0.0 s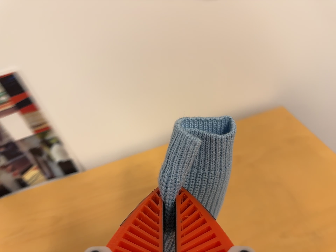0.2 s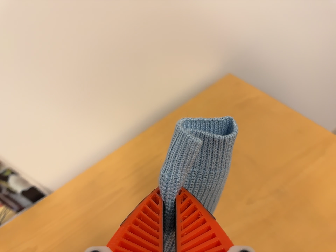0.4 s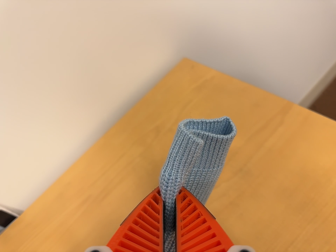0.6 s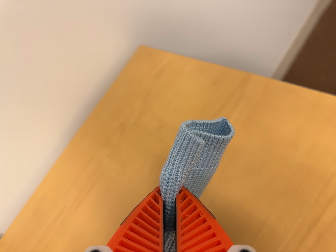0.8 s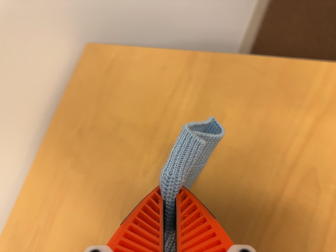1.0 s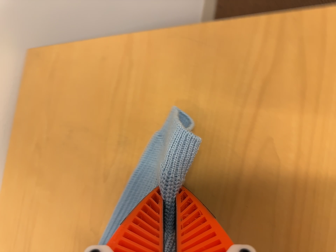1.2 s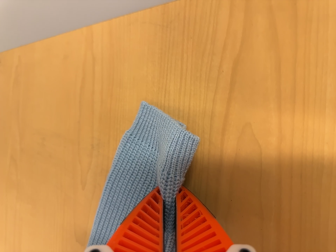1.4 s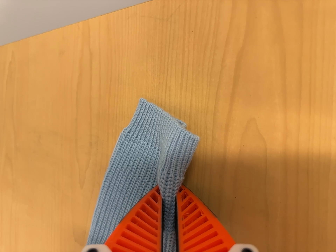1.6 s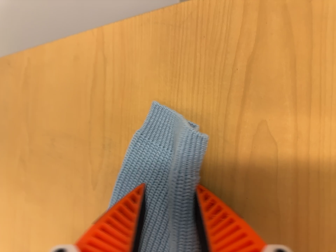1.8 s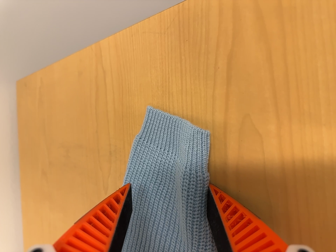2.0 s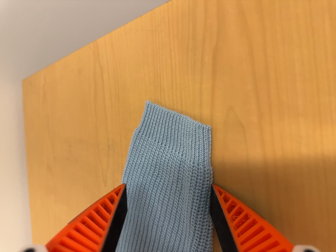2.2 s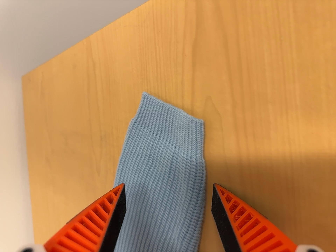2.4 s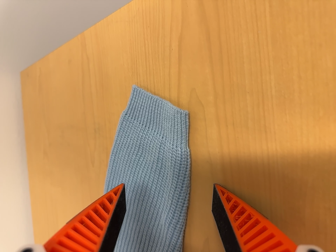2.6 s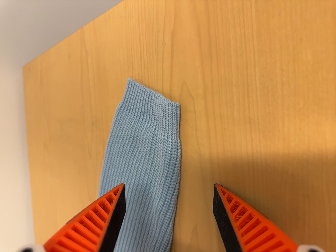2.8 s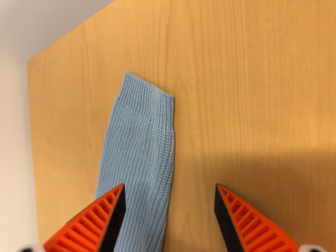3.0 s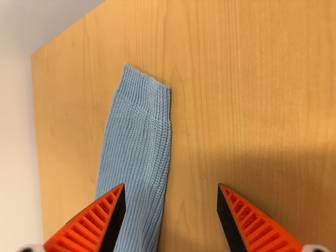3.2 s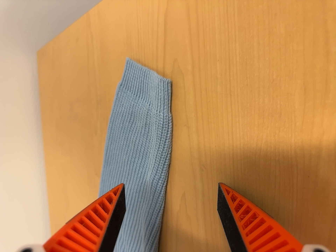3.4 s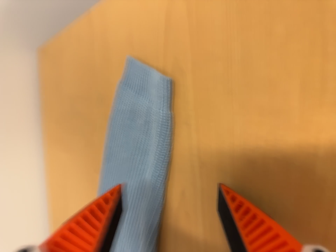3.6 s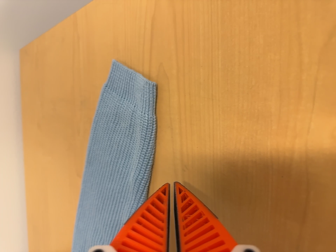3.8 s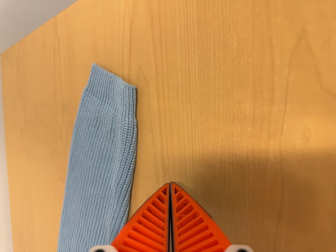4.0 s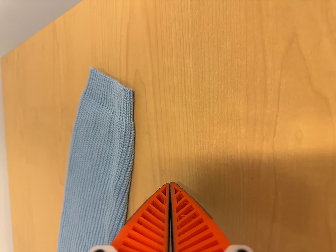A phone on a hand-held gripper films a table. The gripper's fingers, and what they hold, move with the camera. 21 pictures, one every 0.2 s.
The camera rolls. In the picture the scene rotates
counterclockwise.
0.0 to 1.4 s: The camera swings to its right by about 15 degrees, and the scene slides to the left. It travels to its right and forward, about 34 cm, so close, fixed things drift to the left. Its aim tips toward the bottom of its view by about 15 degrees, and the scene shifts upward. It rolls about its line of sight by about 70 degrees, and the scene rotates counterclockwise.
1.4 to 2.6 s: The camera pans to its left by about 10 degrees. It travels to its right and backward, about 10 cm.
2.6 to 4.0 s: The camera travels to its right, about 6 cm, so close, fixed things drift to the left.
The film runs backward here.
